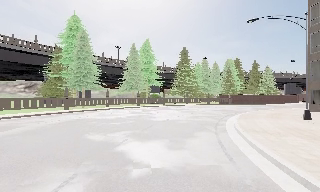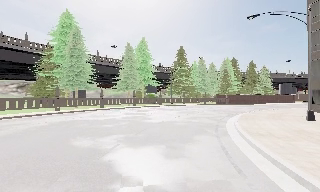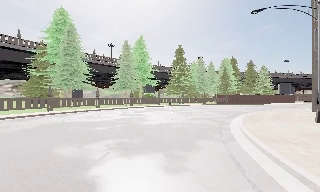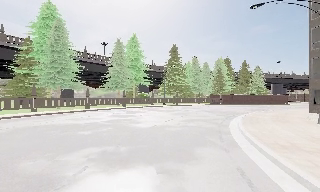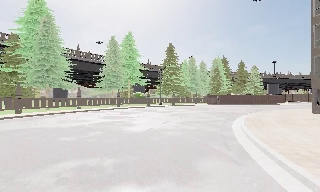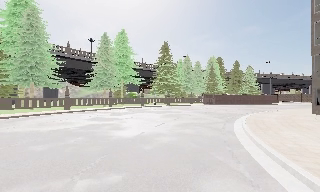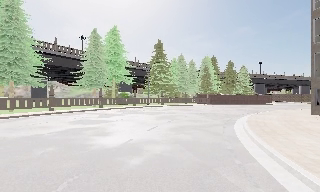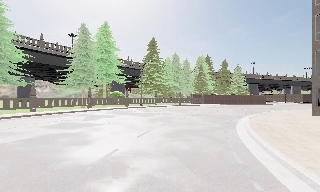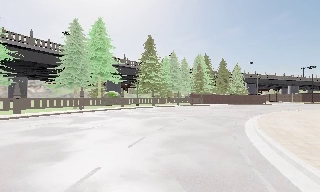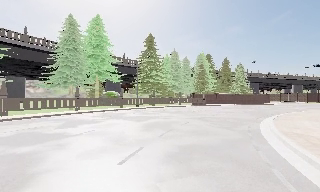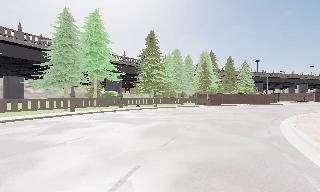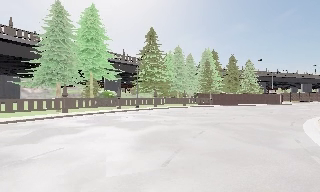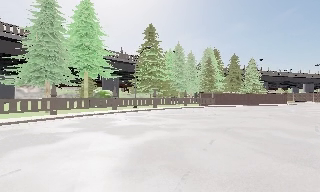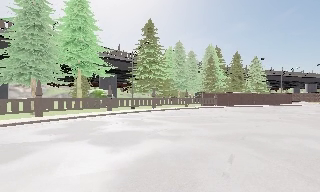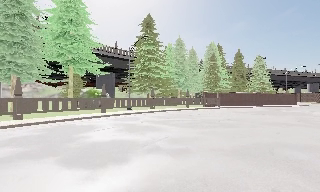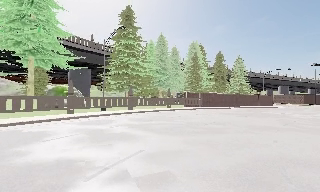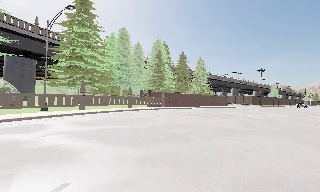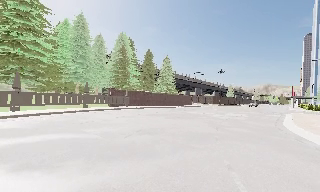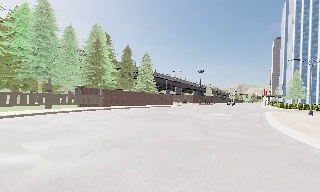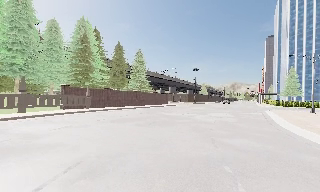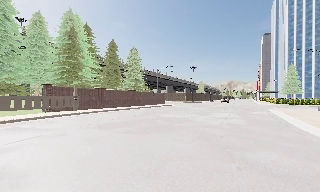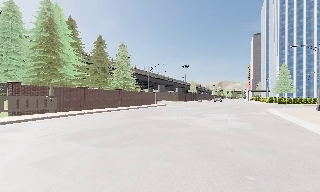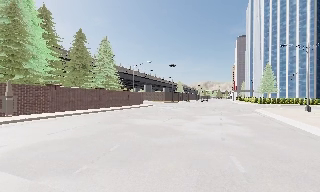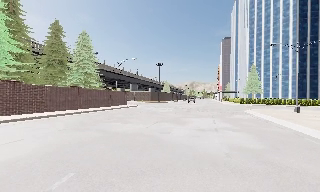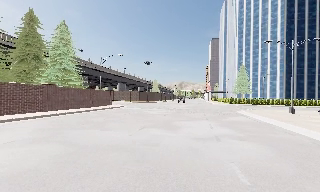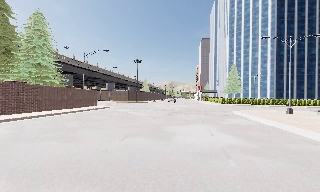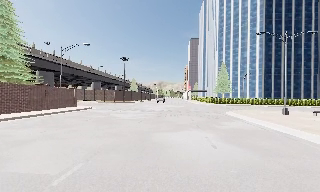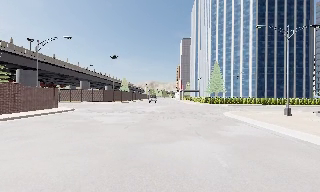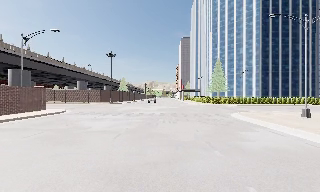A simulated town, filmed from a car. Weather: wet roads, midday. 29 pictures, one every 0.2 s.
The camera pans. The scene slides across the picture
to the left.
The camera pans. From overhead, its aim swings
clockwise.
0.0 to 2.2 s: The scene slides to the left, as the camera pans about 10 degrees to its right. It travels forward, about 12 m, so what stands in front looms larger. It gains speed.
2.2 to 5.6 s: The scene slides to the left, as the camera pans about 70 degrees to its right. It travels forward, about 30 m.
The film runs forward here.
